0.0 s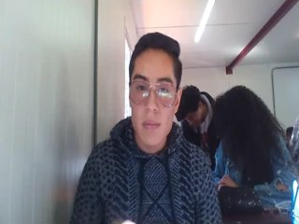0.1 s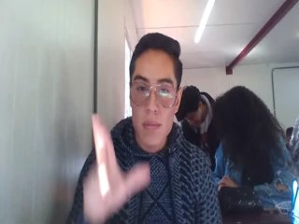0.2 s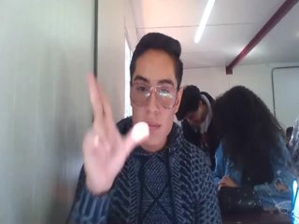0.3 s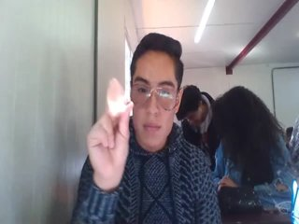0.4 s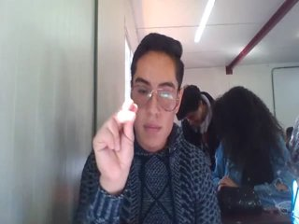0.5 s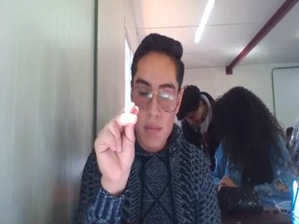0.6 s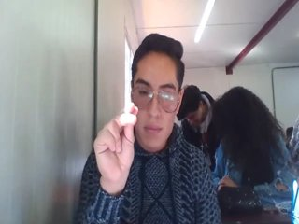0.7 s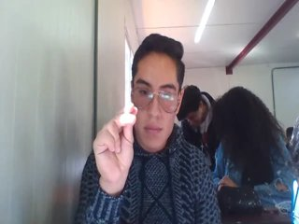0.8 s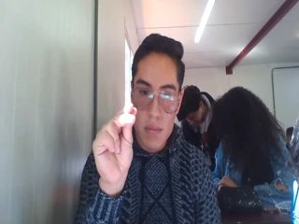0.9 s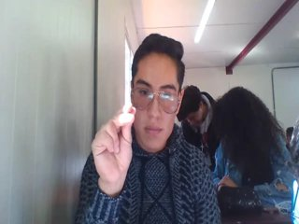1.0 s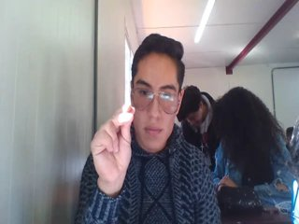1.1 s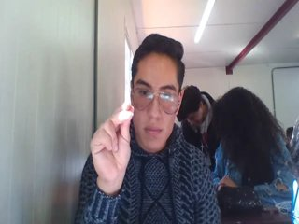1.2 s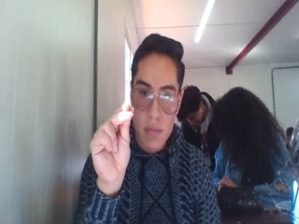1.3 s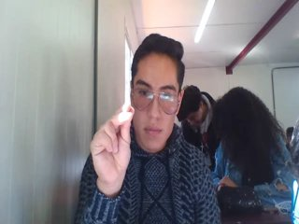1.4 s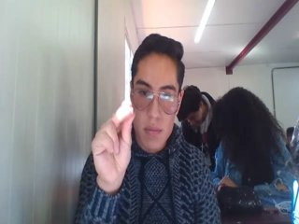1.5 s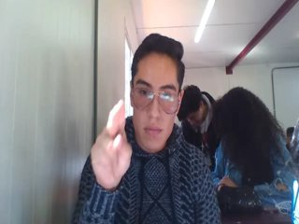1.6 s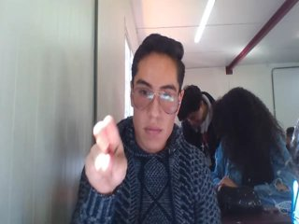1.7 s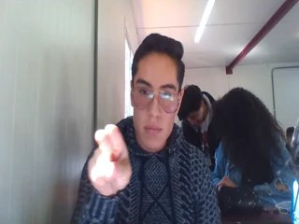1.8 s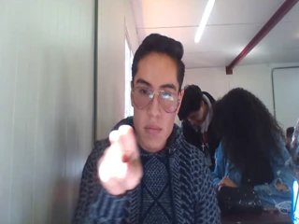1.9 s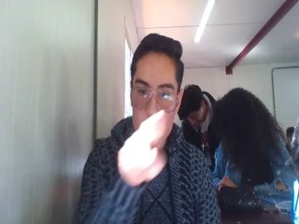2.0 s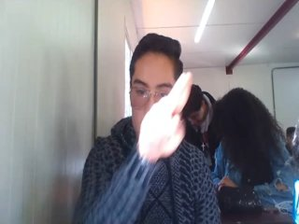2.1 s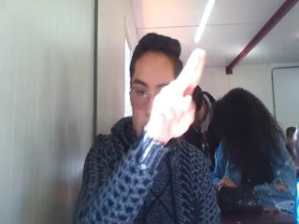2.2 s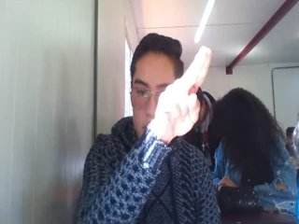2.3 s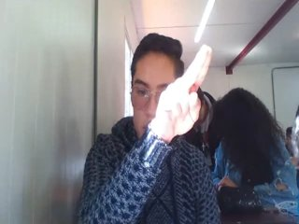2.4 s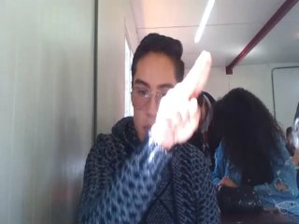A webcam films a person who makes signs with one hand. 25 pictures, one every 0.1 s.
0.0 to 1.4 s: Zoom out.
1.5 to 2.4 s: Pointing with two fingers.
